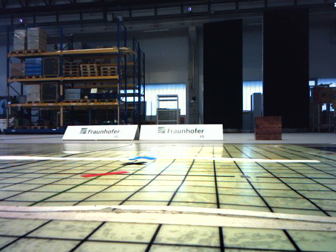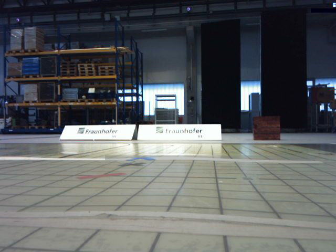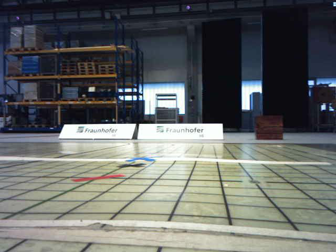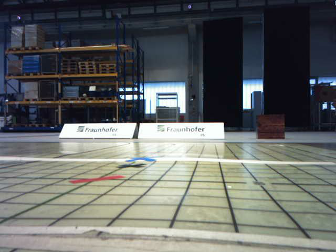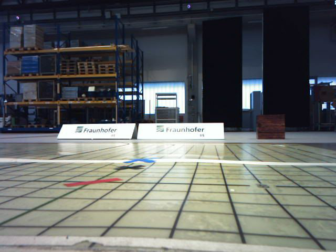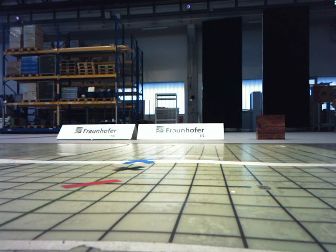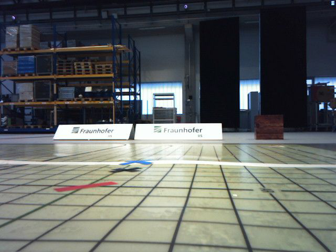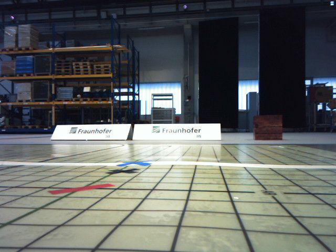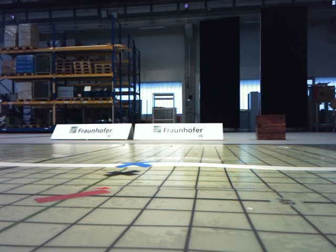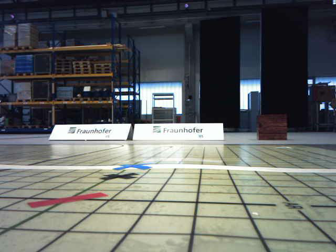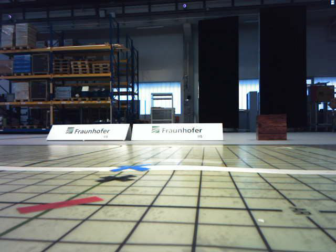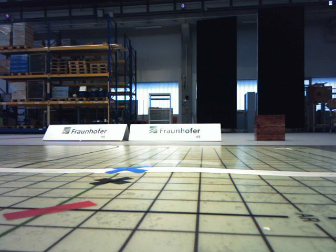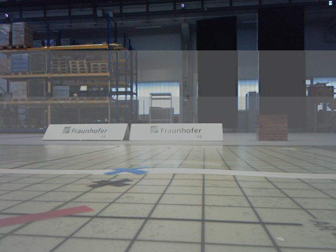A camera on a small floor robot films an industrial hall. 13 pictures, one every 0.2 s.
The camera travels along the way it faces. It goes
forward.
0.0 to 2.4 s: The camera travels forward, about 0.5 m, so what stands in front looms larger.
The film runs forward here.
